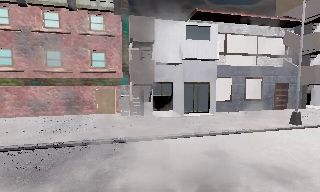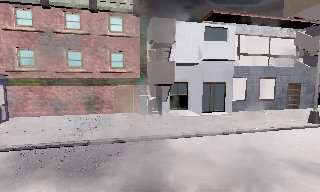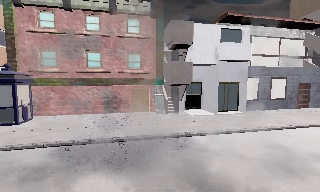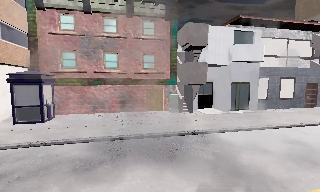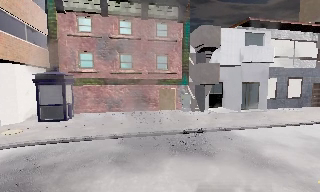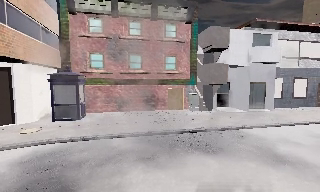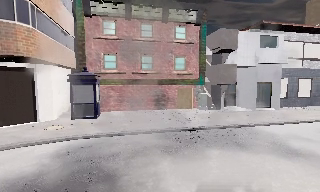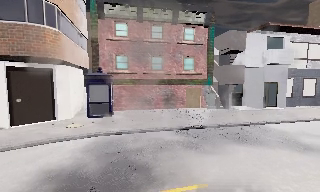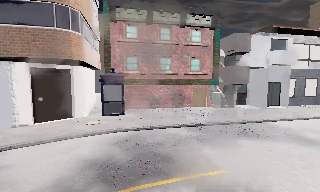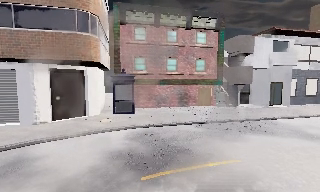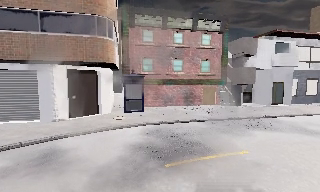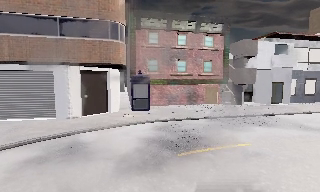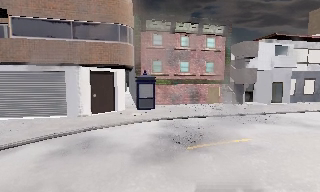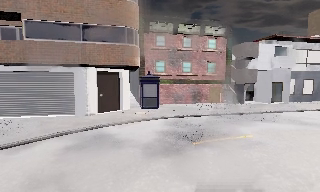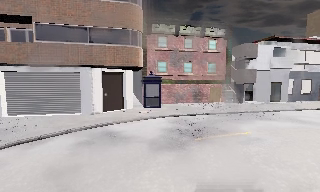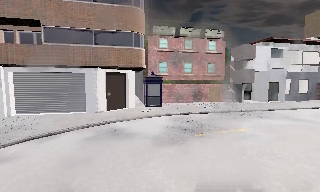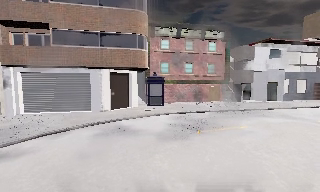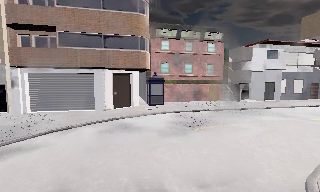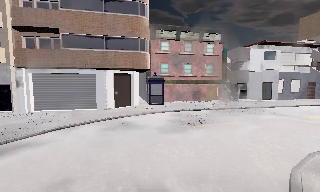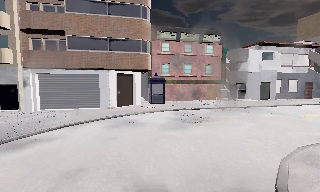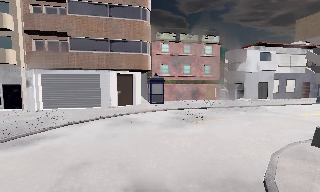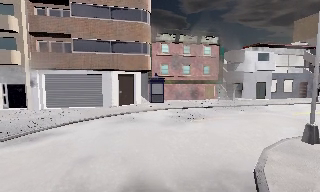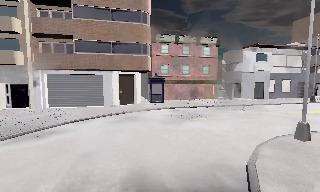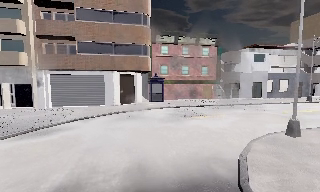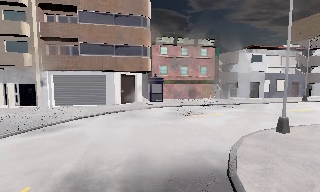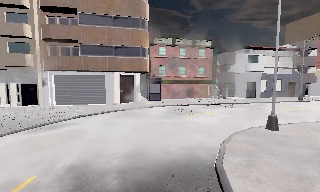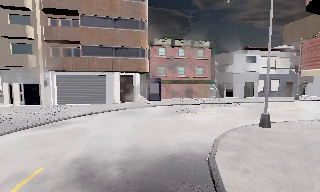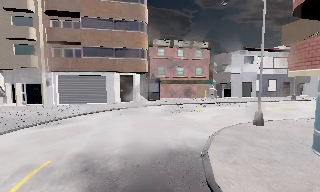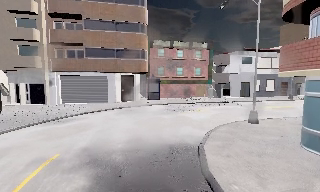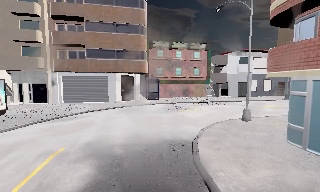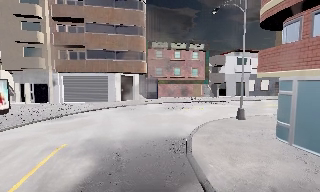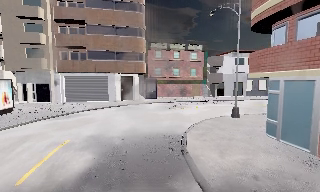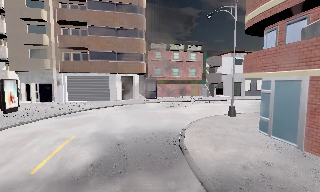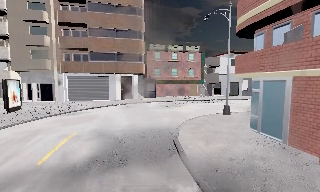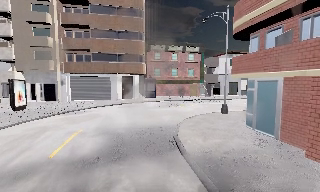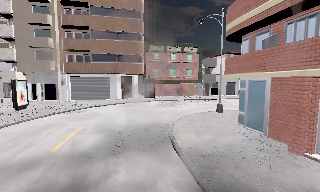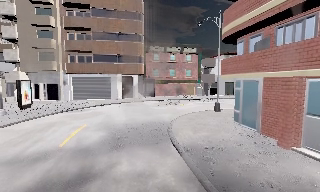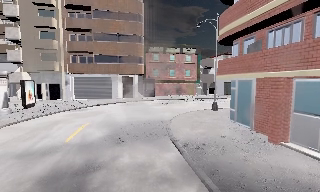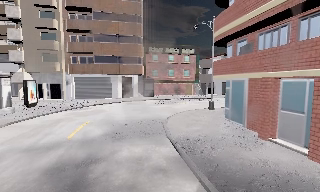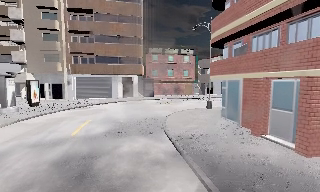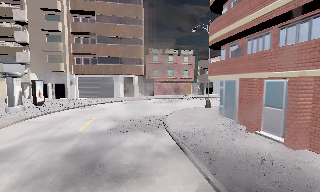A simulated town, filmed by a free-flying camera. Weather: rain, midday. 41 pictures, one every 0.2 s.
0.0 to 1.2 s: The camera travels to its left, about 6 m, so close, fixed things drift to the right.
1.2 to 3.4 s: The camera travels backward and to its left, about 7 m, so what stands in front gets smaller. It loses speed.
3.4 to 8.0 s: The camera travels backward, about 10 m, so what stands in front gets smaller.
The film runs backward here.
